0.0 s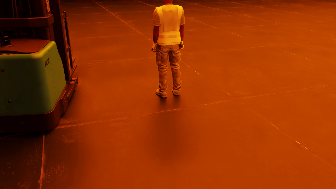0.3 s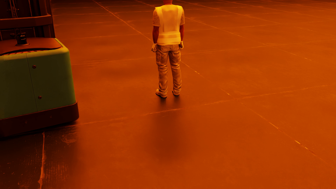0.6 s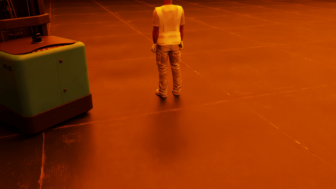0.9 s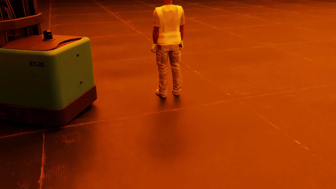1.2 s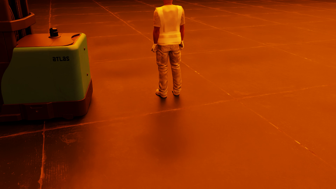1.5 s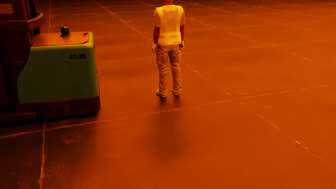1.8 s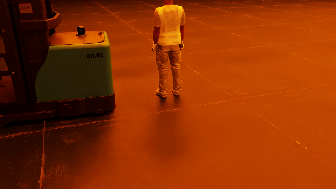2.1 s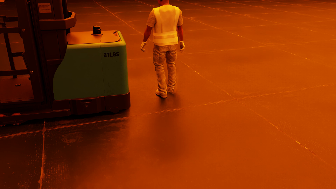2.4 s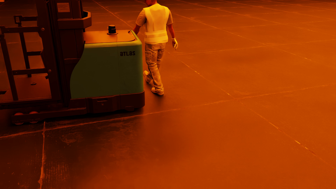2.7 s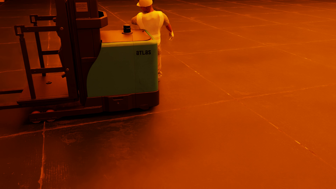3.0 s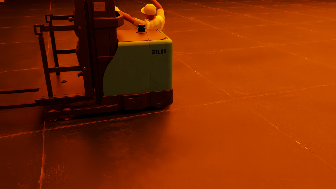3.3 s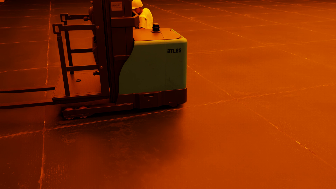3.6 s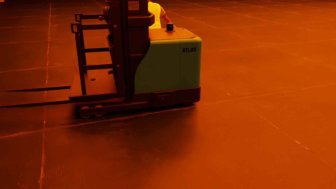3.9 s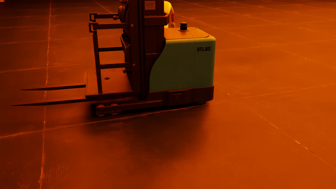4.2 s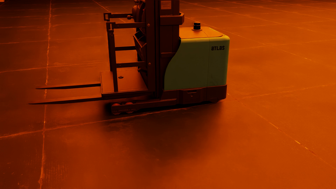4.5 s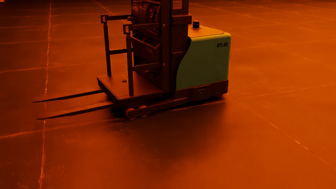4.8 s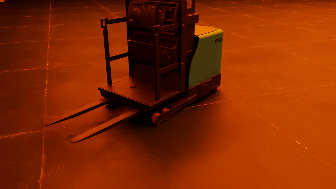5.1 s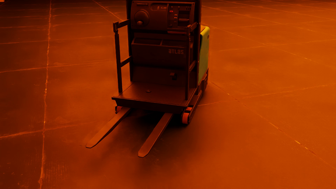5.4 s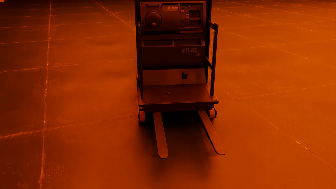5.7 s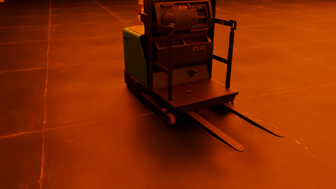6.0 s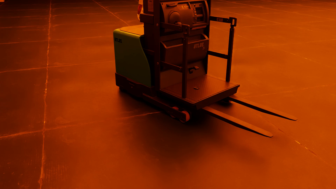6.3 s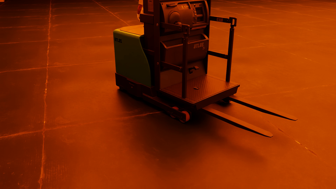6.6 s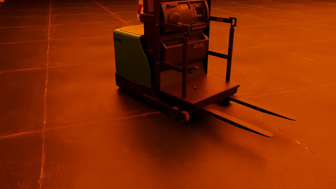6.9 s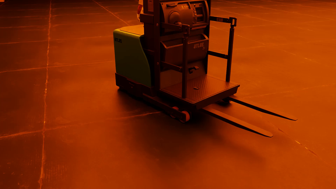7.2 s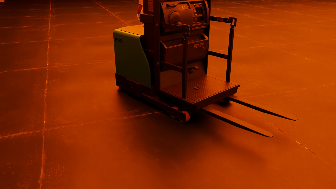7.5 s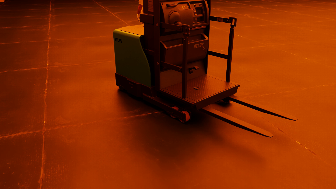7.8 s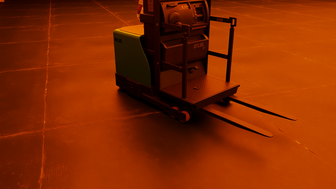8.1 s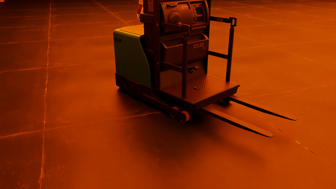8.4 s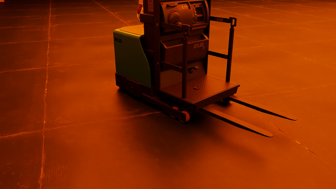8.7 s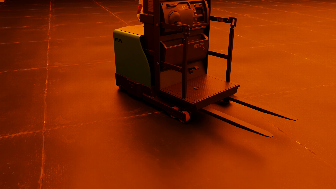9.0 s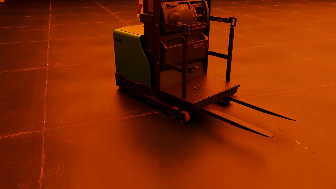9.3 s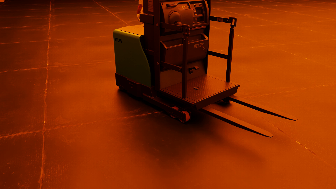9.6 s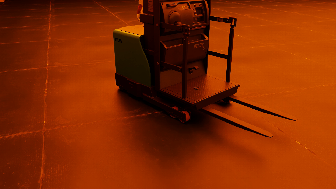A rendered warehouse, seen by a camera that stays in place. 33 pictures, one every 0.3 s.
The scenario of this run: Near miss between a forklift and a person.
